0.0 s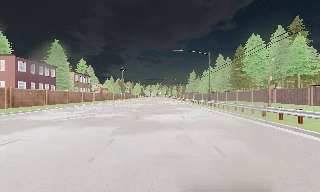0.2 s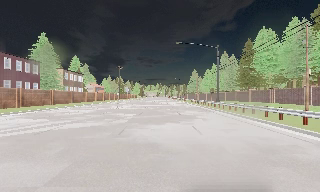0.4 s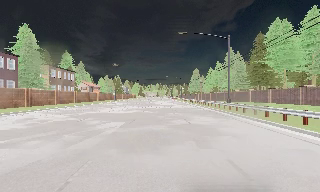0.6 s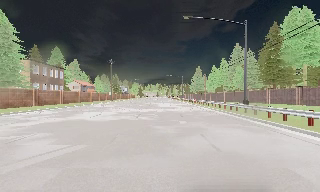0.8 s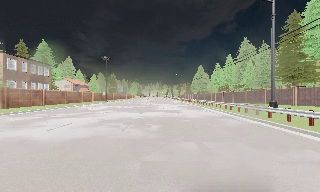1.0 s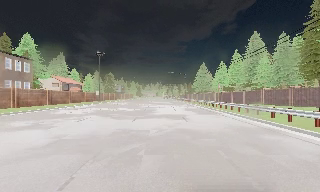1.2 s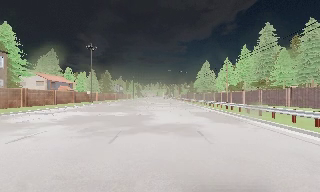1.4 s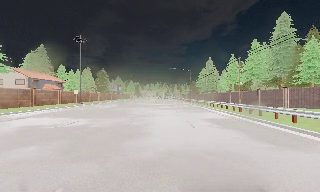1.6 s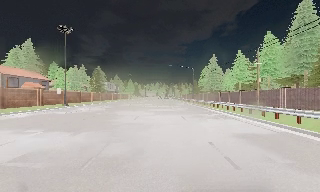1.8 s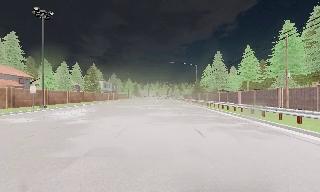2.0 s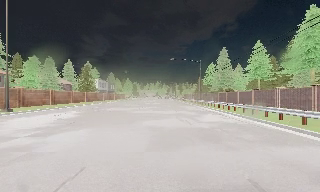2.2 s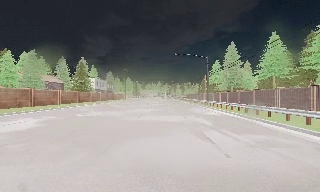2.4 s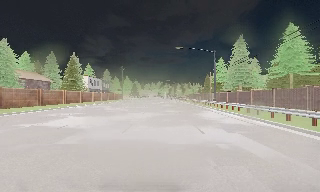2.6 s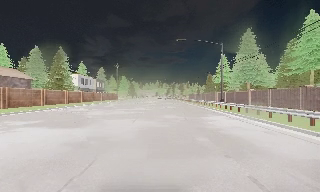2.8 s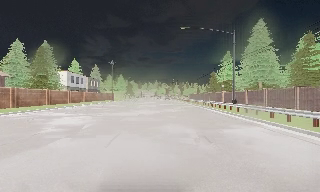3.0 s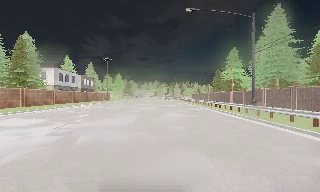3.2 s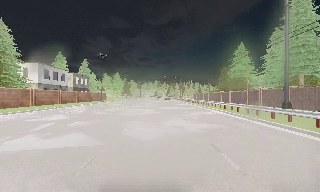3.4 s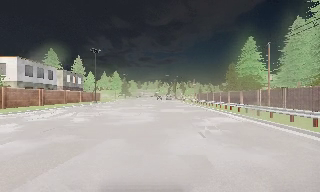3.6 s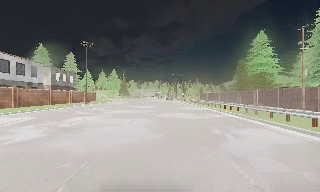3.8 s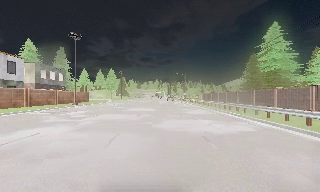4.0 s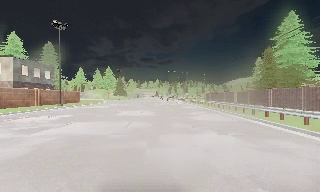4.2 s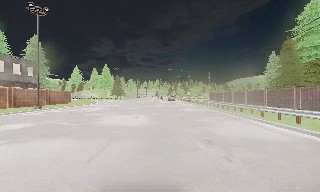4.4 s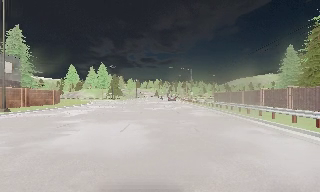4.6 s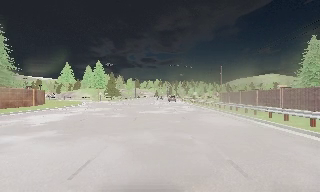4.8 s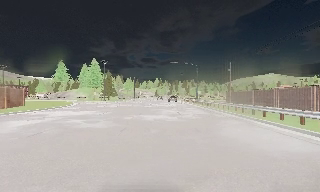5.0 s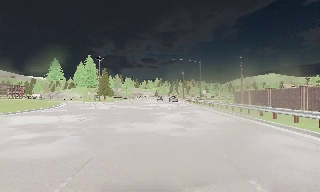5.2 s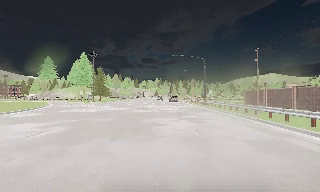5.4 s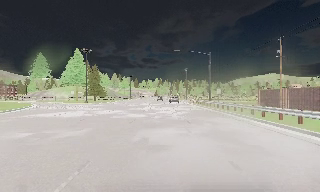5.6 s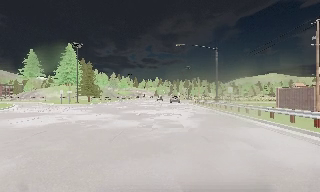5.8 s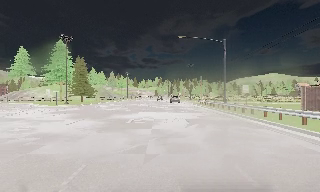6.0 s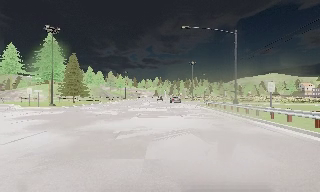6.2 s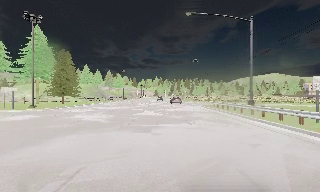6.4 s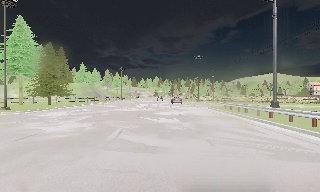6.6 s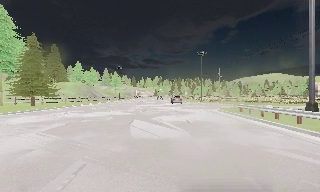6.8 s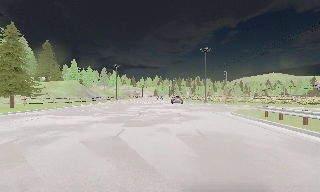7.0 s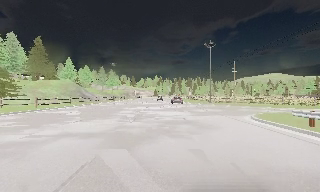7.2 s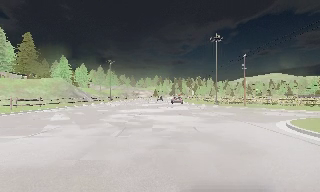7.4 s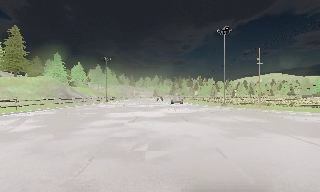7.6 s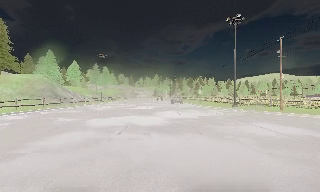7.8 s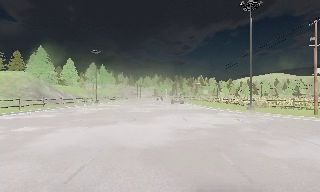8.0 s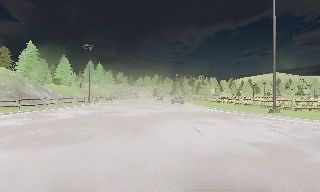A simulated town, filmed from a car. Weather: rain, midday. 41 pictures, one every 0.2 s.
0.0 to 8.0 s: The camera travels forward, about 165 m, so what stands in front looms larger.
The film runs forward here.
